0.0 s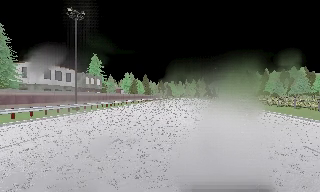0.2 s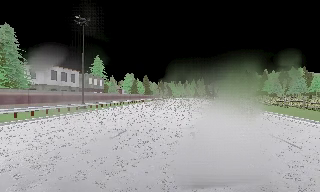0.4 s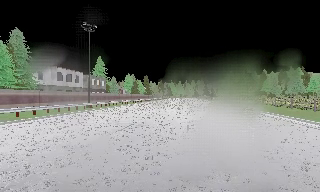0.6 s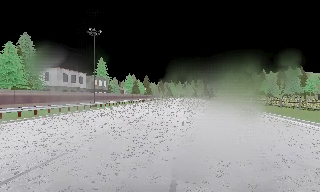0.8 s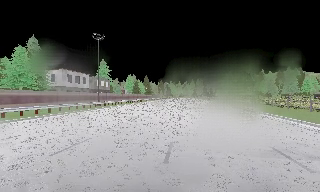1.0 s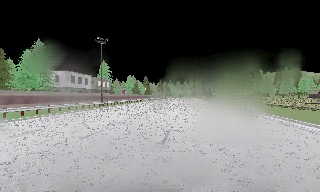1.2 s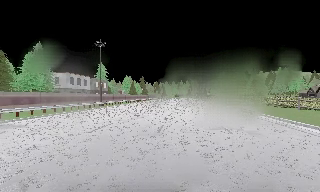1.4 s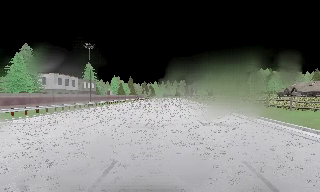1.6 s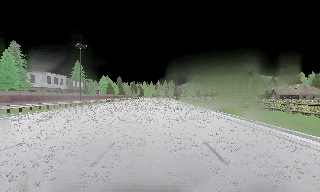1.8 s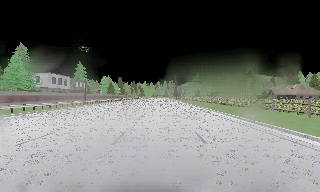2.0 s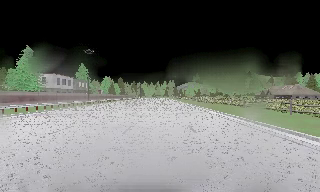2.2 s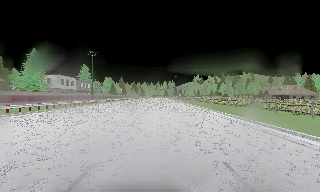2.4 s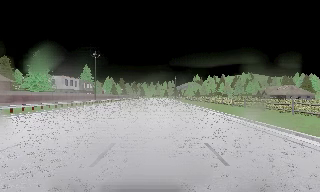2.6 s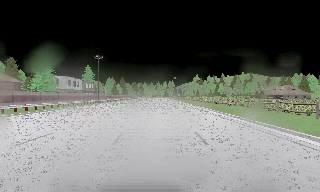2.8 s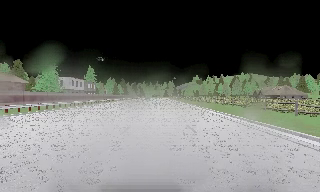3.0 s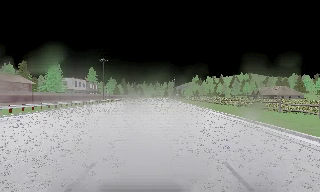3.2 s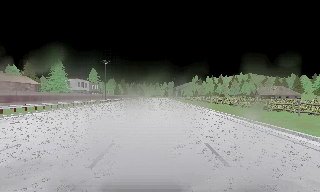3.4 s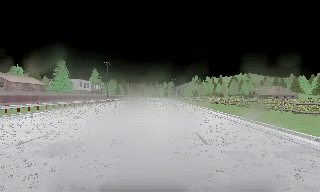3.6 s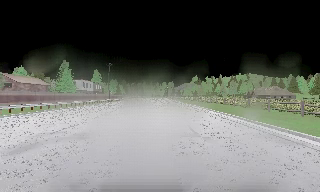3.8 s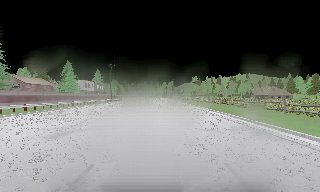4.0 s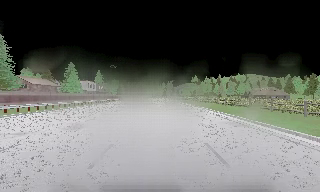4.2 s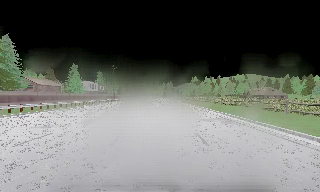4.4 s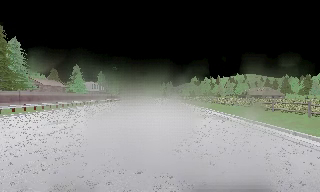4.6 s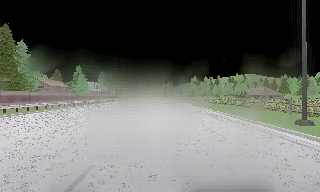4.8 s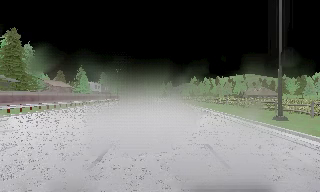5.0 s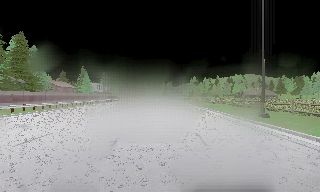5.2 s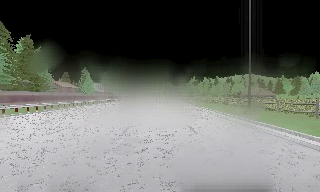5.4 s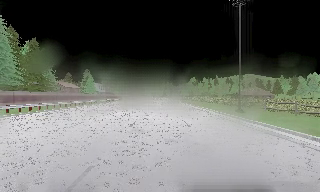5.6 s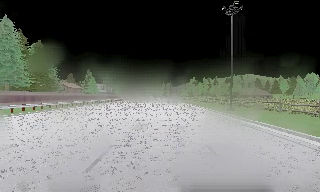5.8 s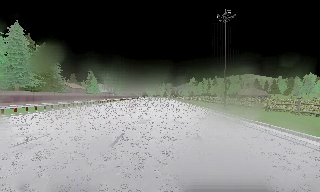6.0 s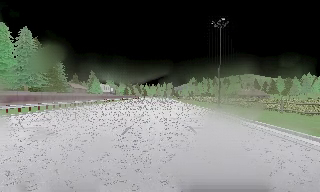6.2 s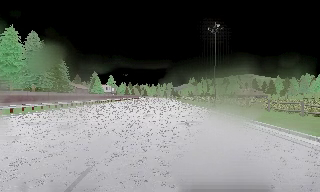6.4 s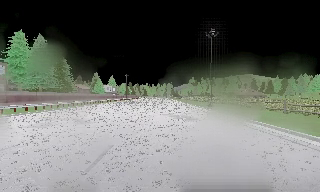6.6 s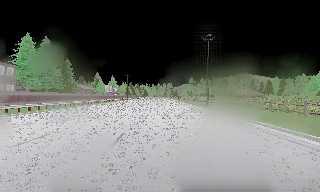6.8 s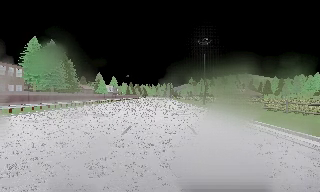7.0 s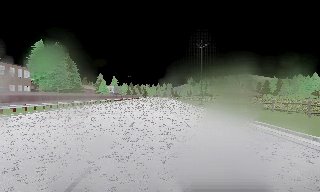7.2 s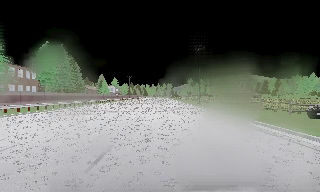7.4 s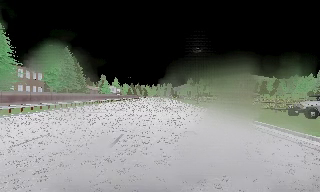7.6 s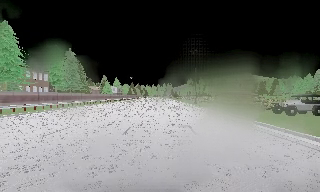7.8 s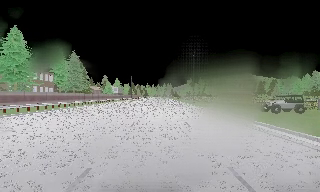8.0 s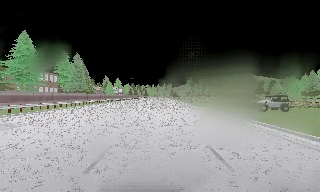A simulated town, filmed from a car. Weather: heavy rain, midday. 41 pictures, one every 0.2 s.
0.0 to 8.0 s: The camera travels backward, about 75 m, so what stands in front gets smaller.
The film runs backward here.
